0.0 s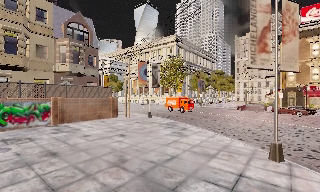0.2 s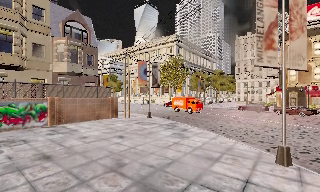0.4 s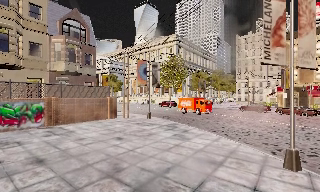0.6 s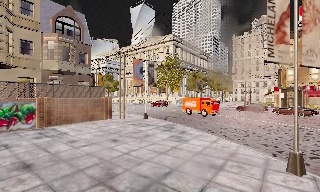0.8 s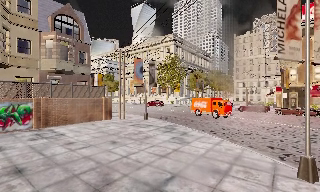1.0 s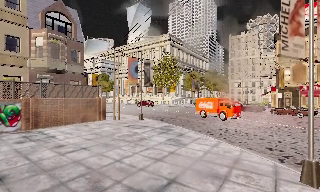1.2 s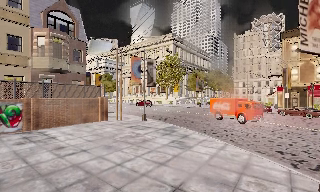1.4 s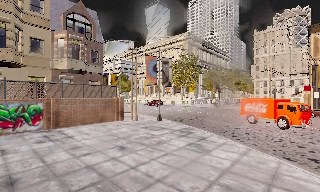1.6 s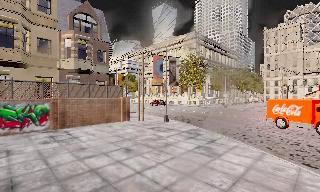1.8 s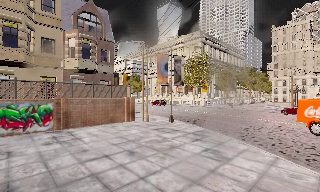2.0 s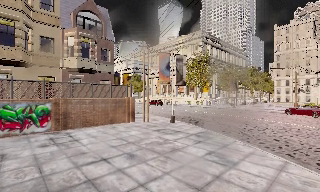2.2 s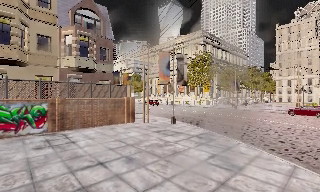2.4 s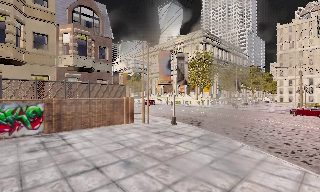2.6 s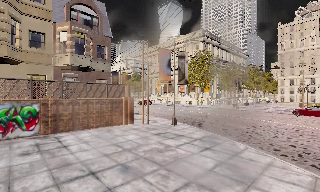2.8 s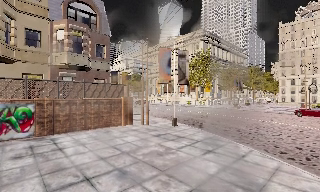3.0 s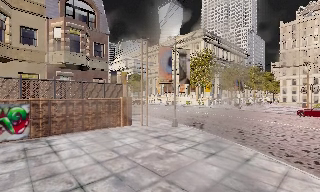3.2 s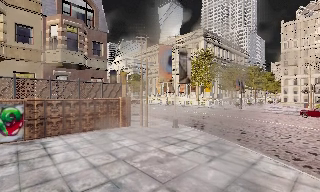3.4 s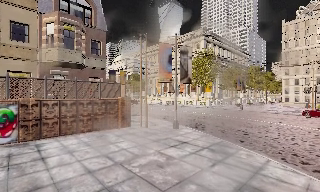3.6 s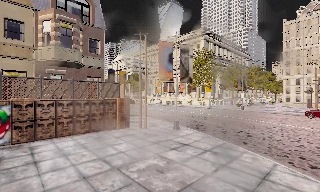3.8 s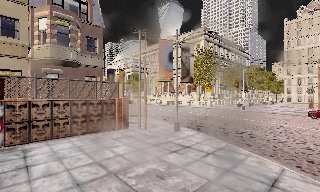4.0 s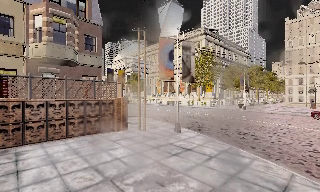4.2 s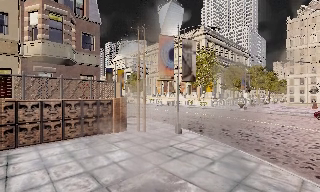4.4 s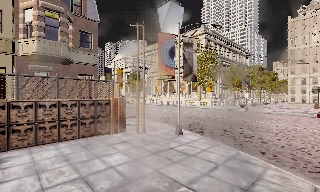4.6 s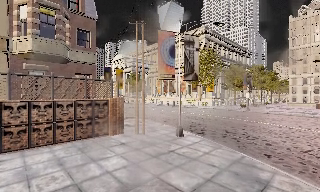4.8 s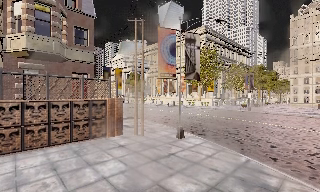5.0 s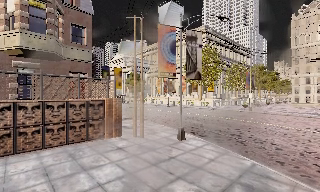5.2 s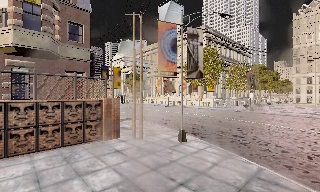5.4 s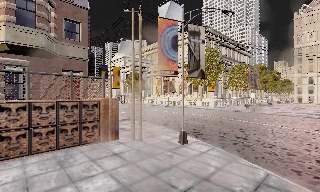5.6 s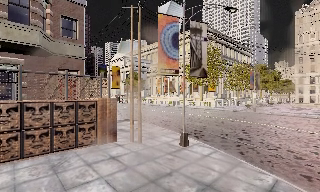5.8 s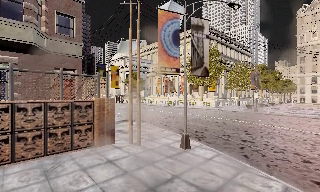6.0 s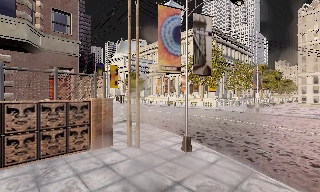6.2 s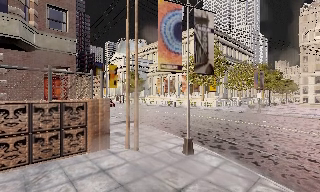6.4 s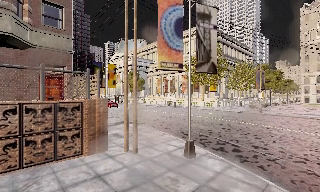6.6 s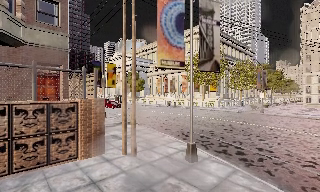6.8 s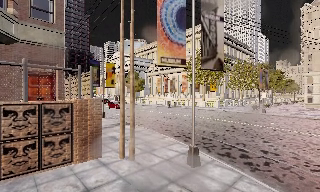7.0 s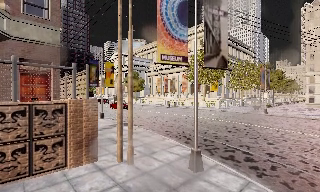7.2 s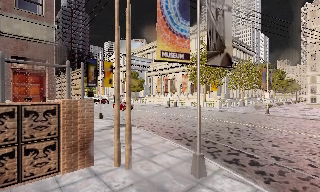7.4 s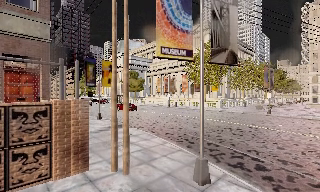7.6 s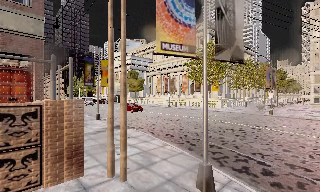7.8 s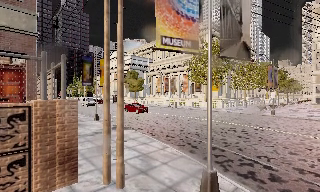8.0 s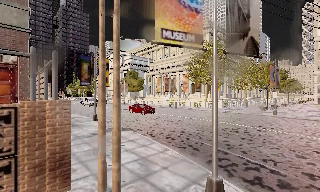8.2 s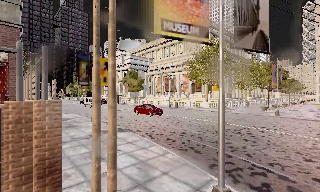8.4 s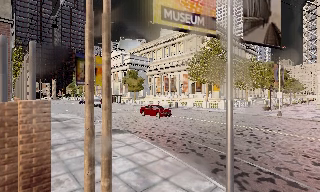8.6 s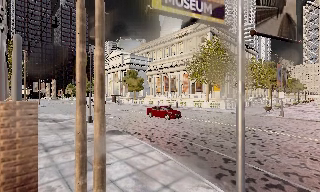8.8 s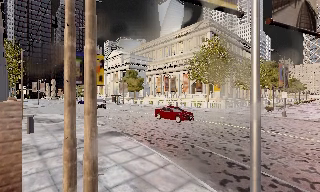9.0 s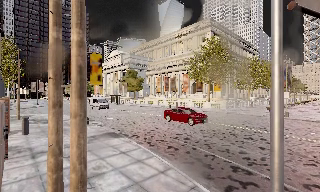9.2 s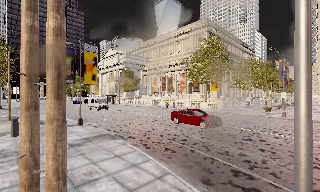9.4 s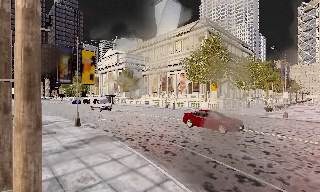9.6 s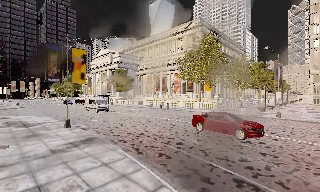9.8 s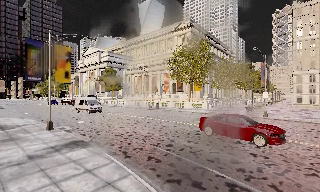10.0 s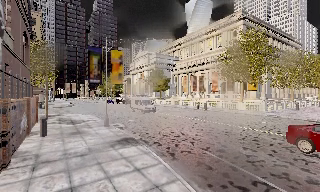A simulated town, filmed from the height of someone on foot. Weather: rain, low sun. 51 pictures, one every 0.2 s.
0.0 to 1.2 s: The camera travels forward, about 2.5 m, so what stands in front looms larger.
1.2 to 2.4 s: The camera swings to its left by about 10 degrees, and the scene slides to the right. It travels forward, about 2.5 m, so what stands in front looms larger.
2.4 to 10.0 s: The camera travels forward, about 14 m, so what stands in front looms larger.
The film runs forward here.
